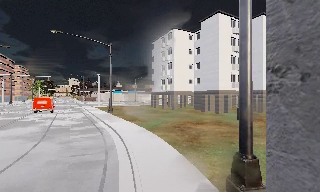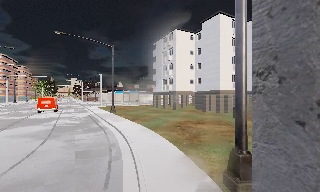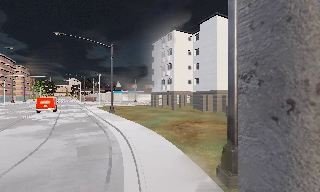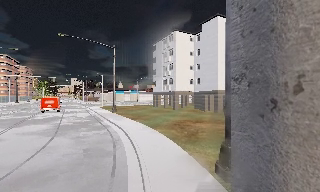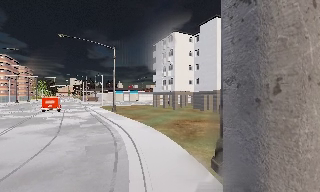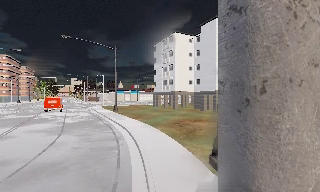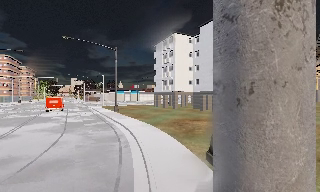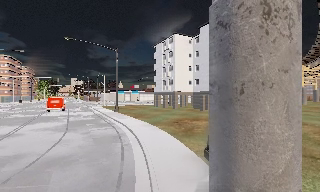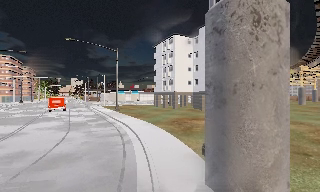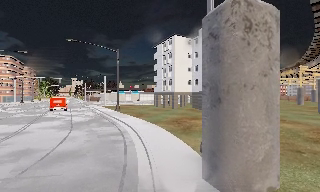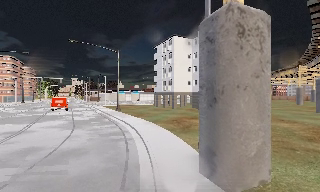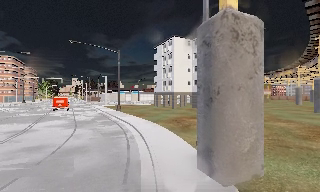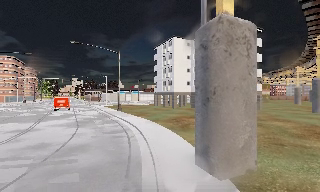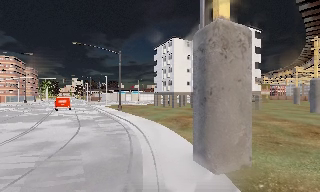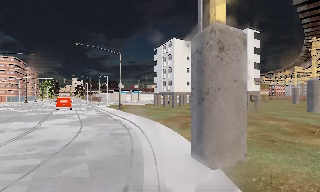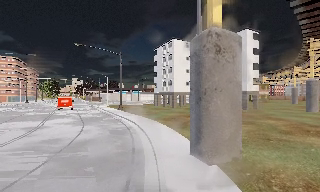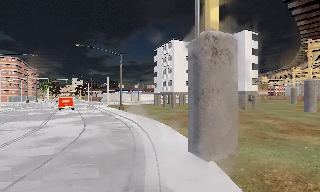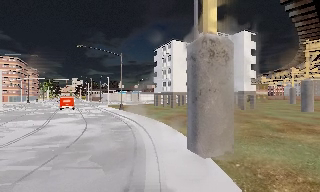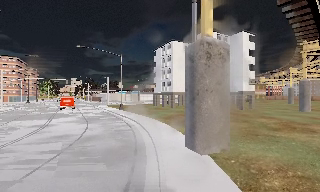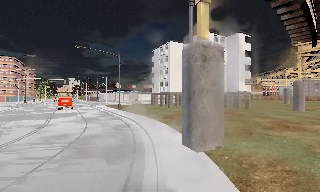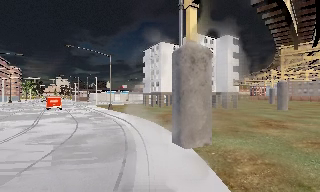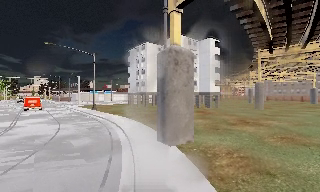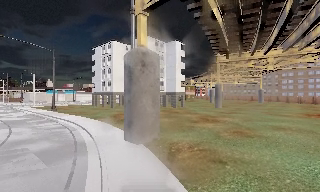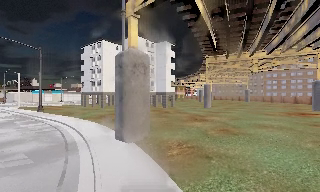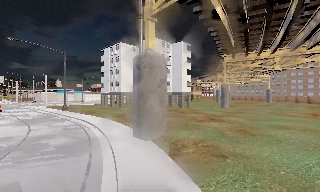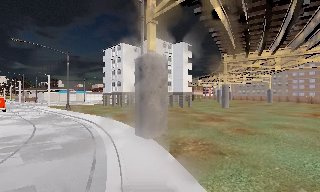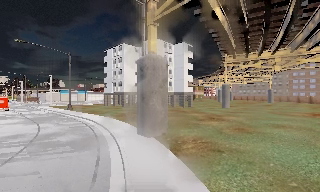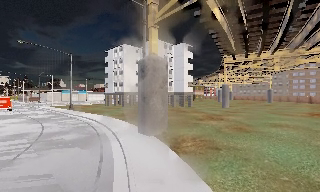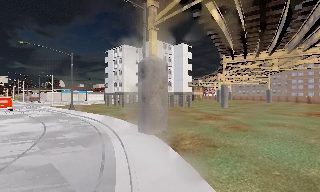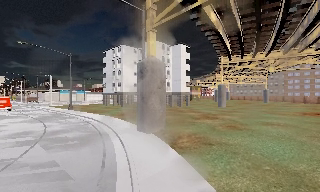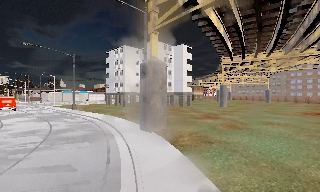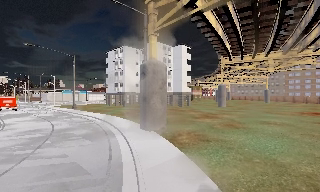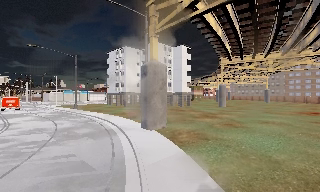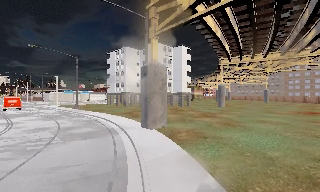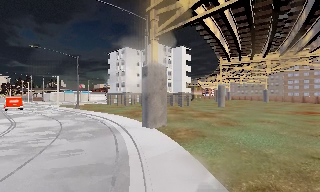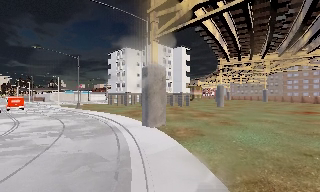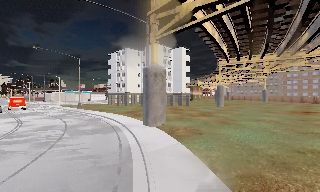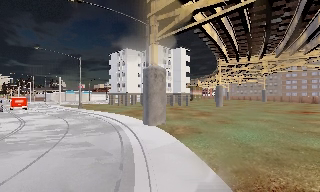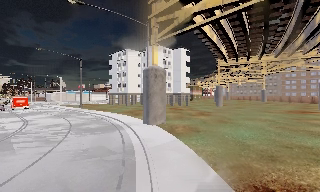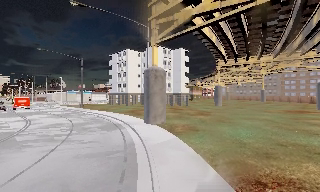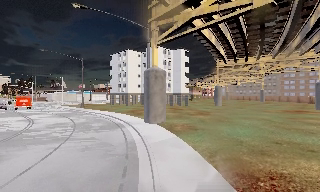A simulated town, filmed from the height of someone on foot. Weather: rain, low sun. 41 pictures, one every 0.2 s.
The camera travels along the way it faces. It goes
backward.
0.0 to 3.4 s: The camera travels backward, about 6 m, so what stands in front gets smaller.
3.4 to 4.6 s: The camera swings to its right by about 25 degrees, and the scene slides to the left. It travels backward, about 2 m, so what stands in front gets smaller.
4.6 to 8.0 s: The camera travels backward, about 6 m, so what stands in front gets smaller.
The film runs backward here.
